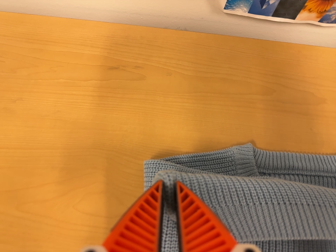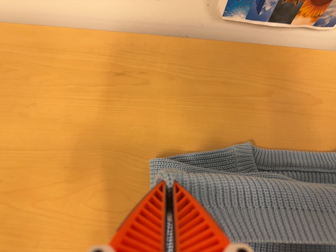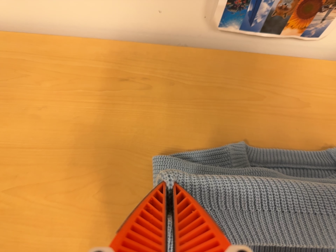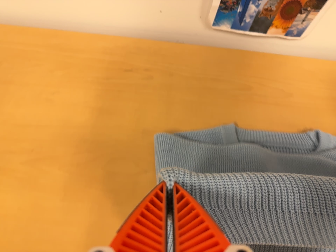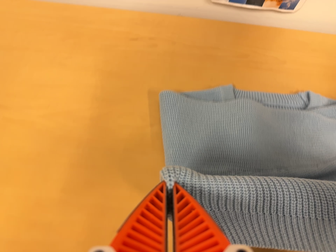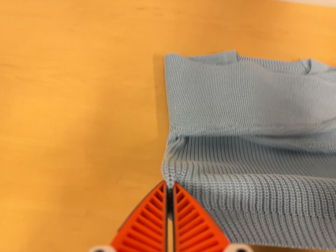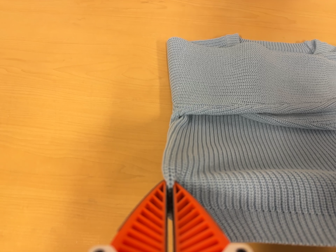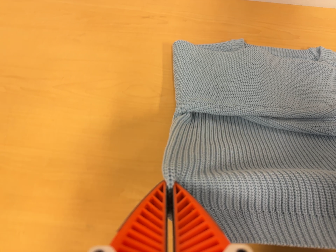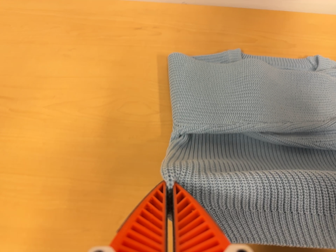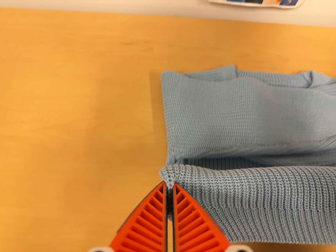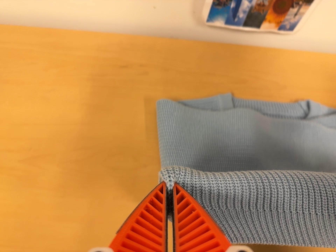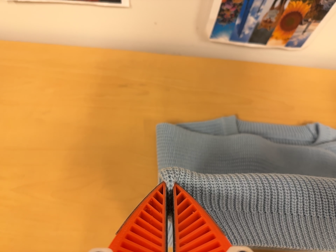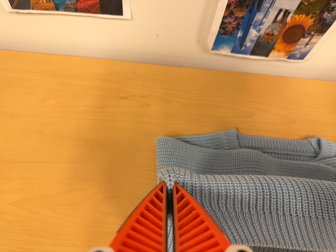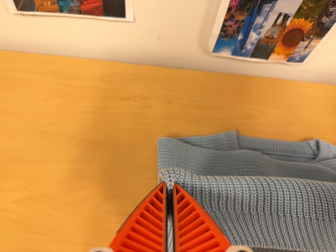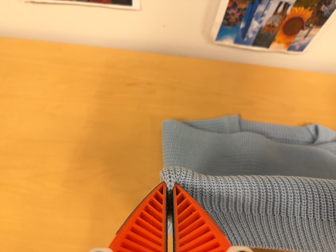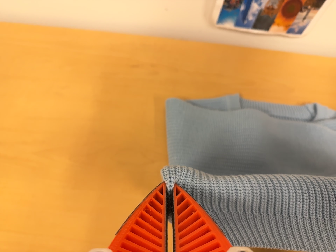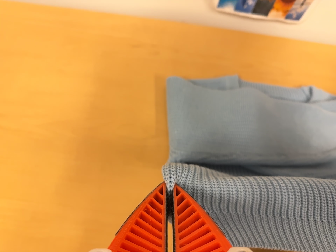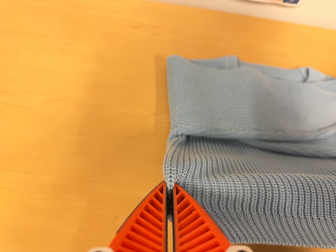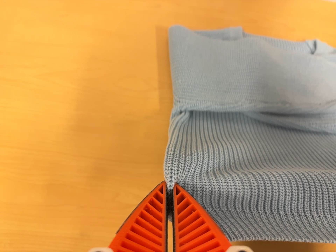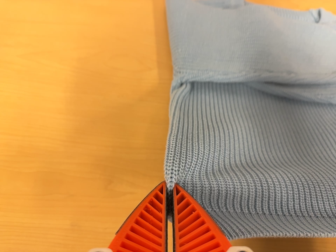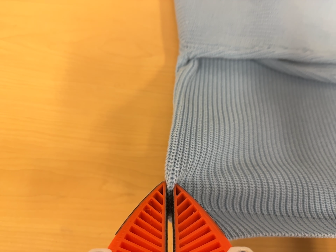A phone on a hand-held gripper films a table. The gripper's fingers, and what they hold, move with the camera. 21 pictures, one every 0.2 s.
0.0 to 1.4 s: The camera travels toward the bottom of its view and backward, about 24 cm, so close, fixed things drift upward.
1.4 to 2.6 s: The camera travels toward the top of its view, about 18 cm, so close, fixed things drift downward.
2.6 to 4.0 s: The camera travels toward the bottom of its view, about 14 cm, so close, fixed things drift upward. Its aim tips toward the bottom of its view by about 10 degrees, and the scene shifts upward.
The film runs backward here.
